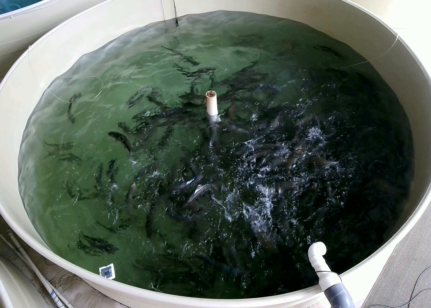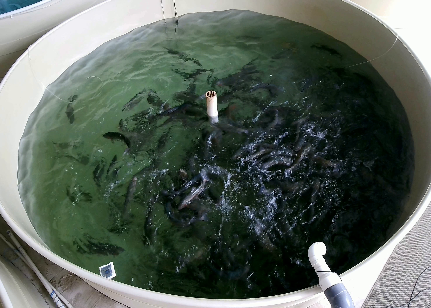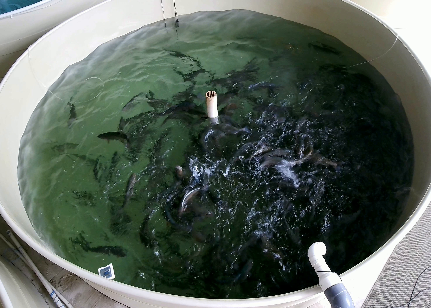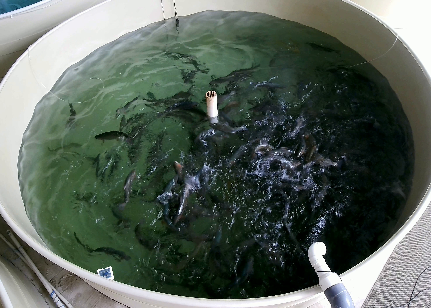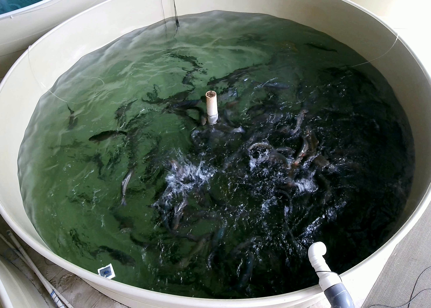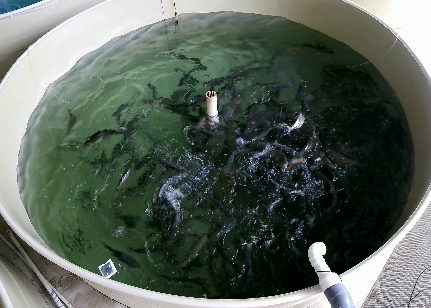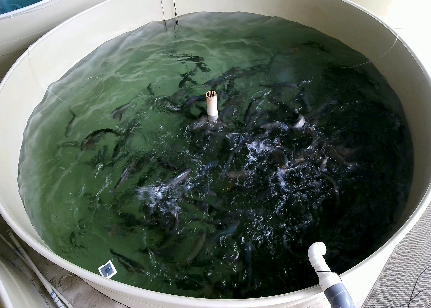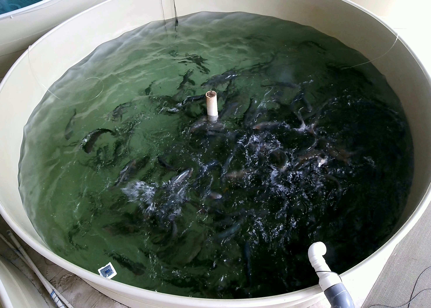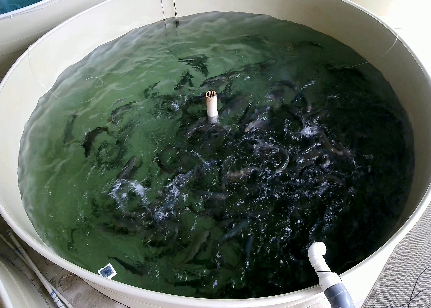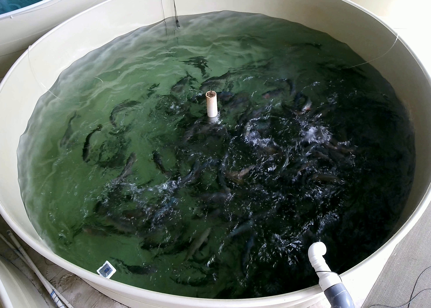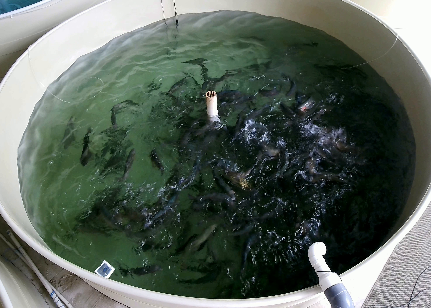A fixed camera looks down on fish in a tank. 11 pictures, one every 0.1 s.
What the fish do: Strong feeding.
